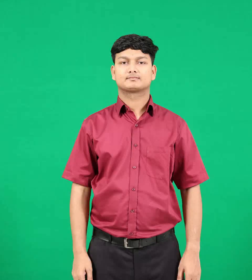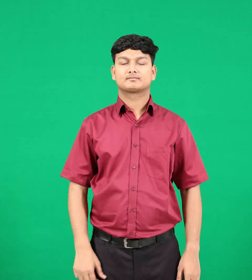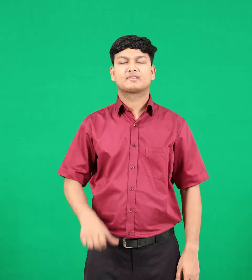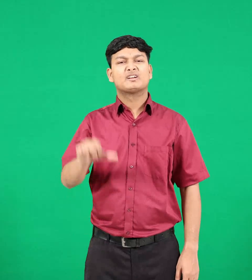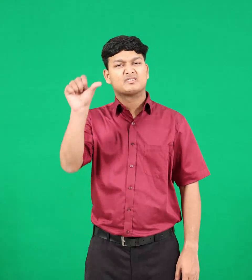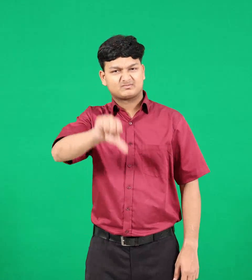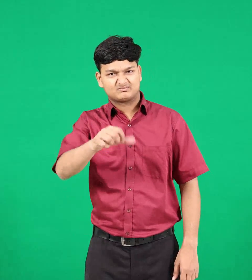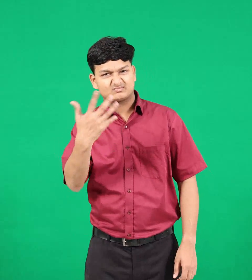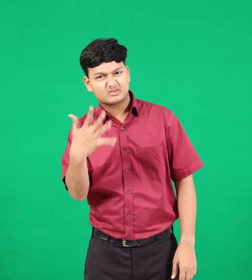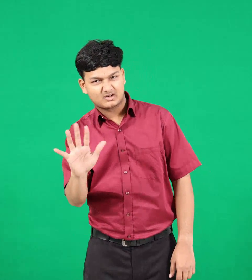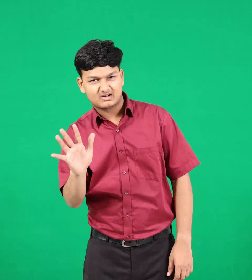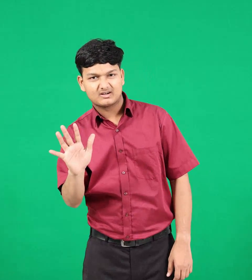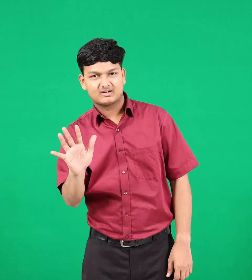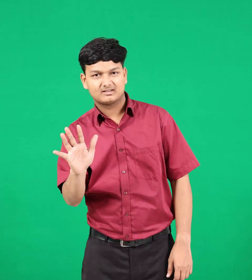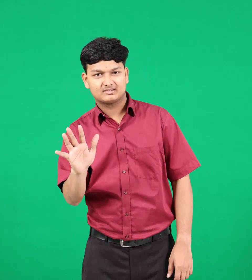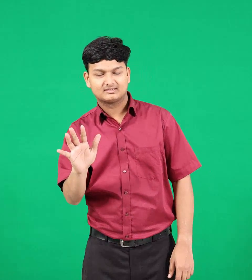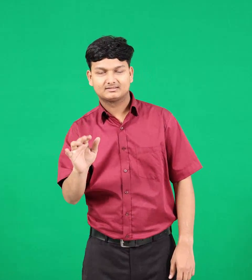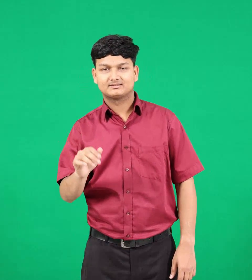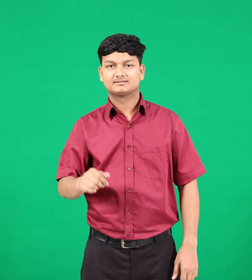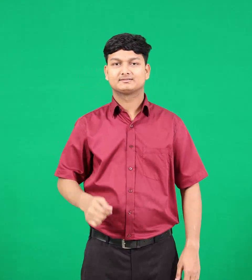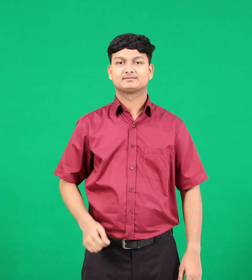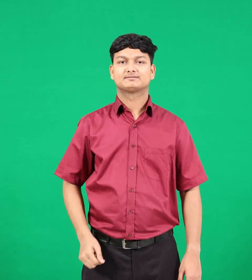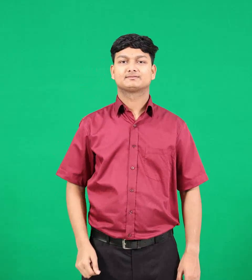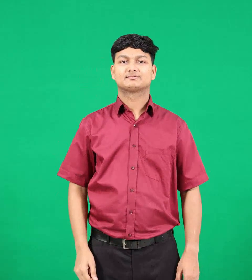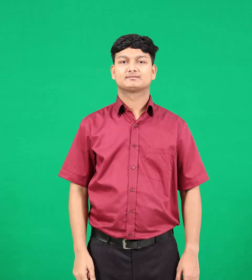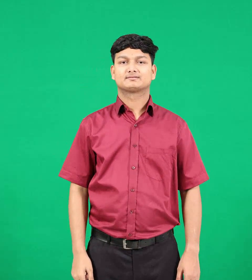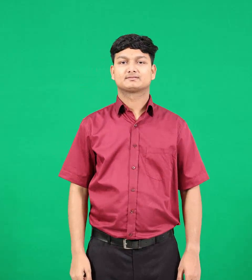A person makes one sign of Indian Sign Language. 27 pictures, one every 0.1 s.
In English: failed
